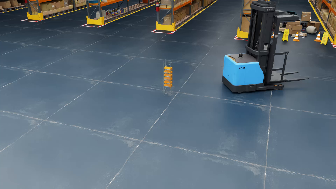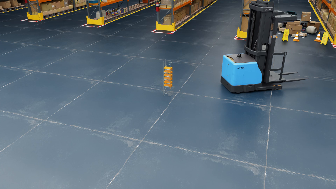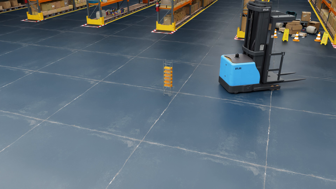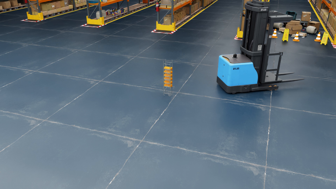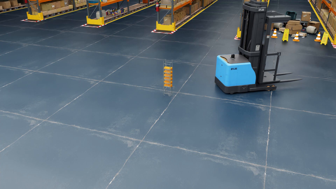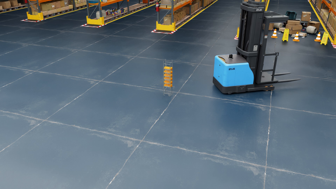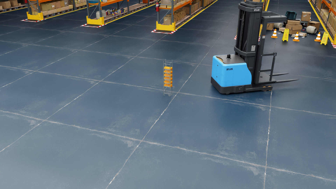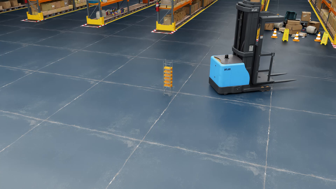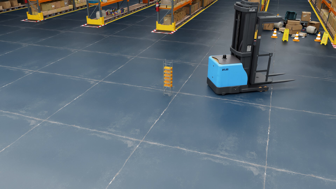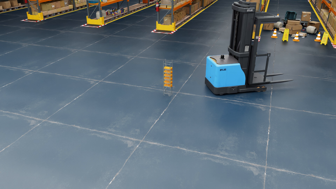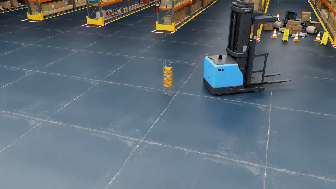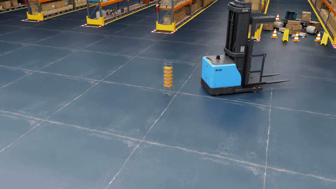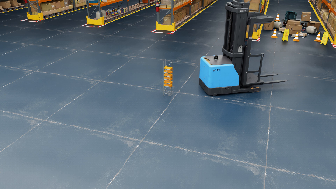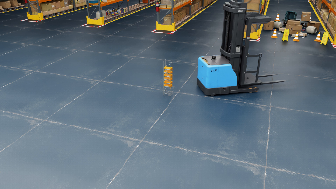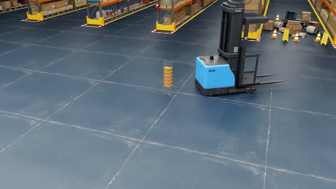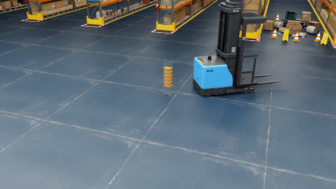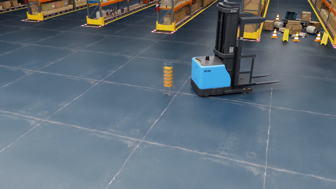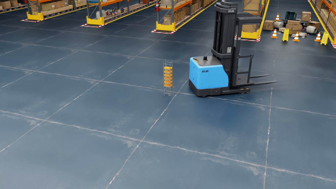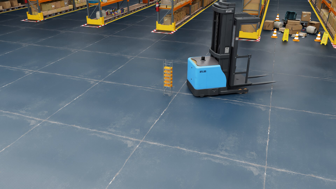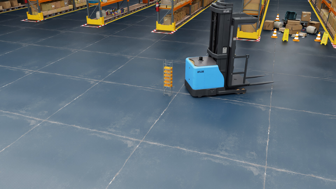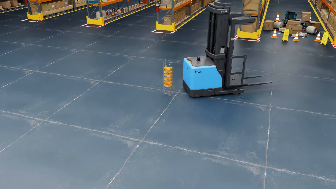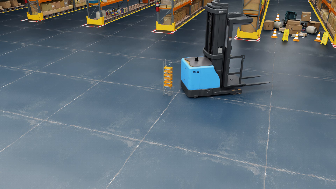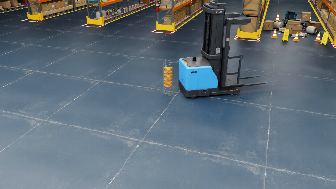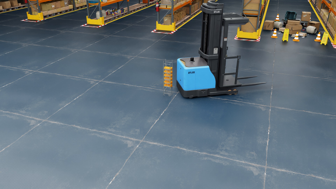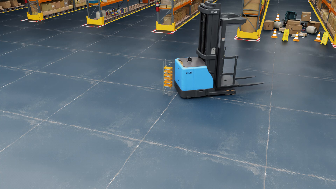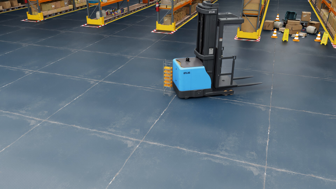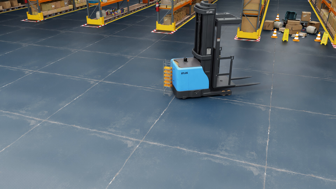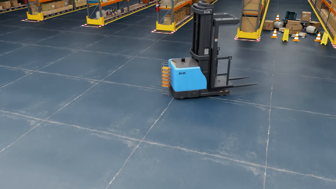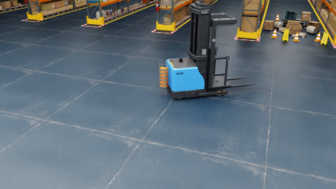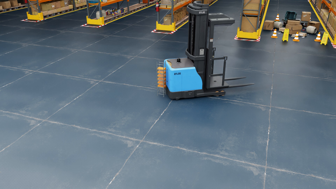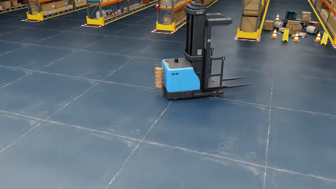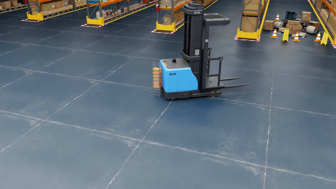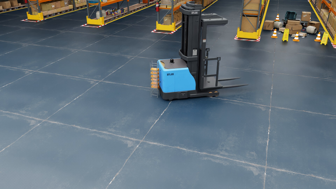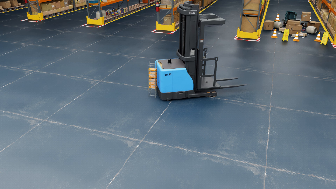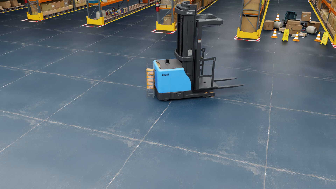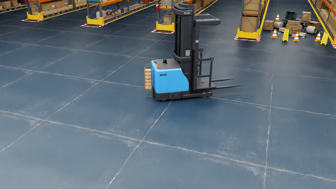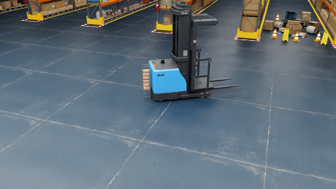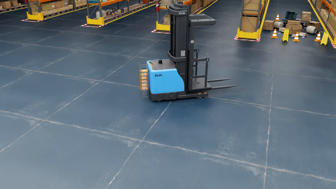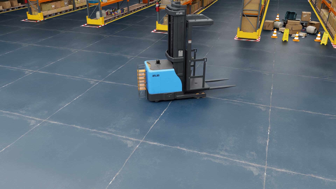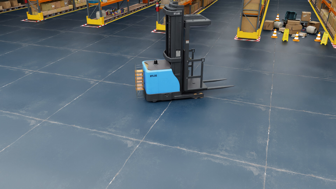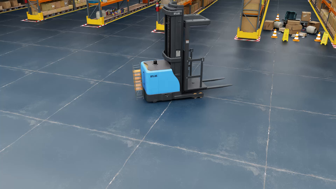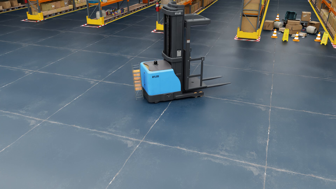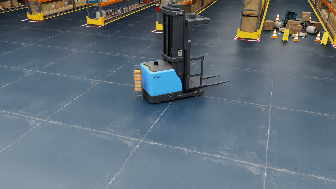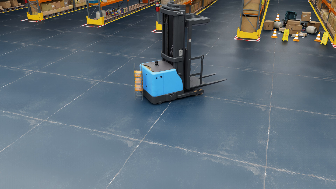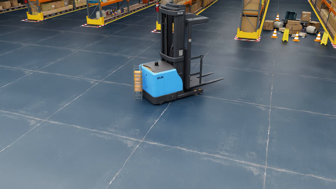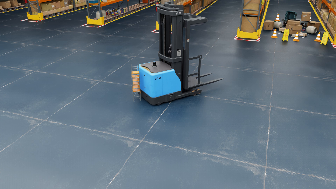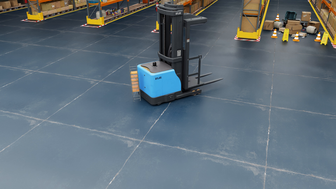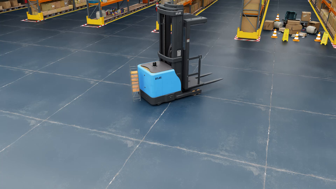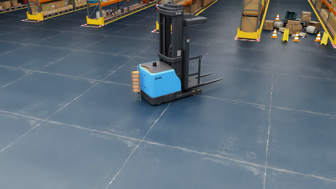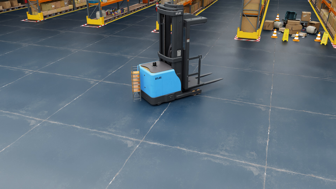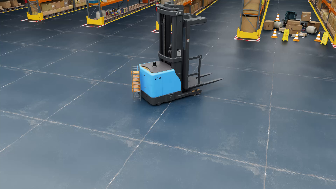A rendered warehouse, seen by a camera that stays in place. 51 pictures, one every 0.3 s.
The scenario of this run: A forklift runs into an object in its way.
